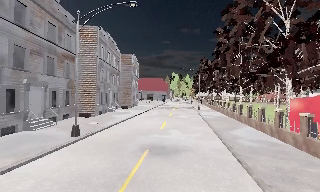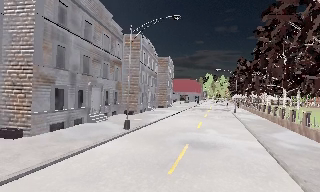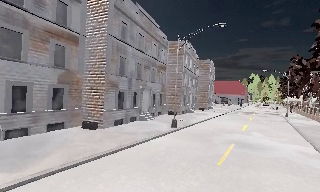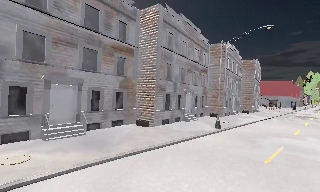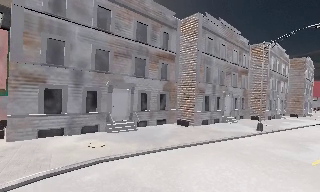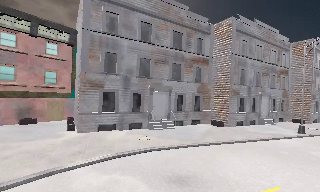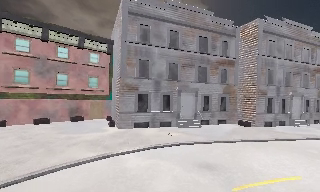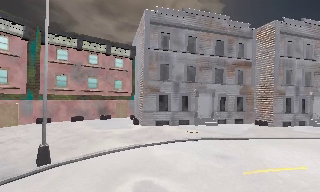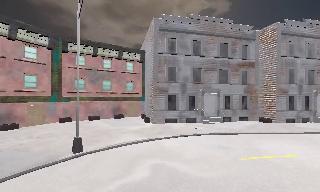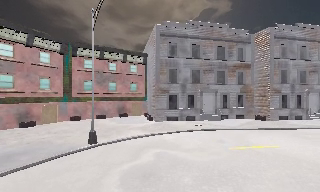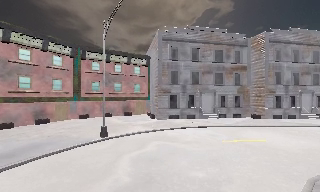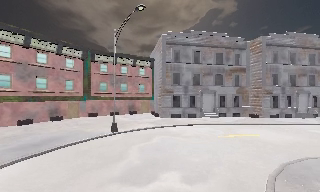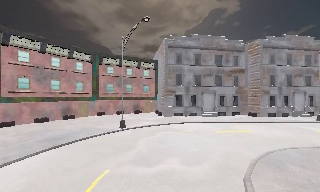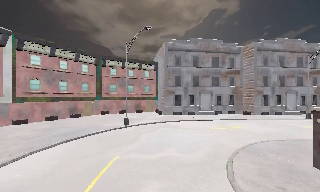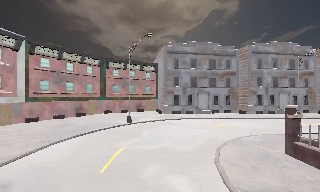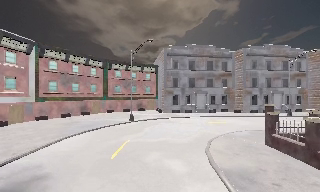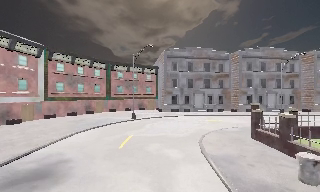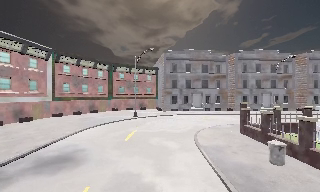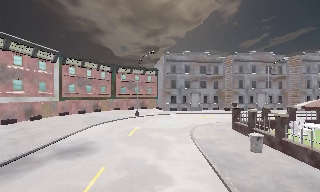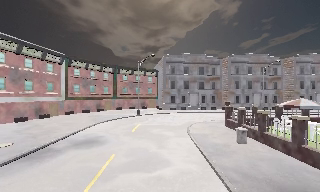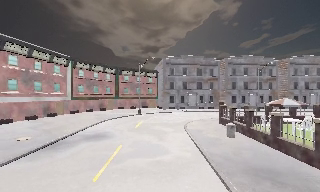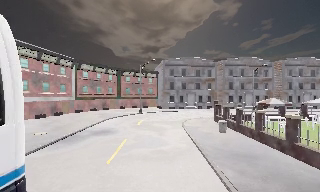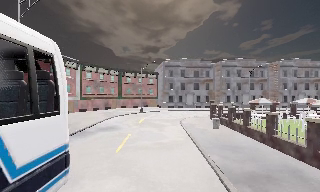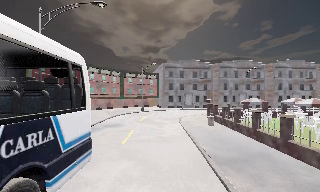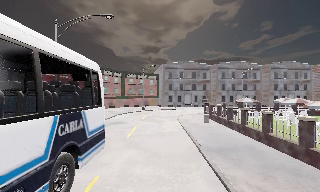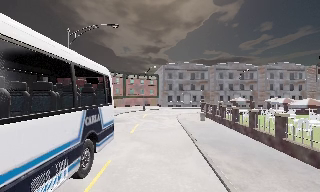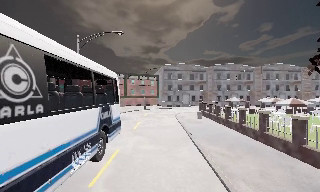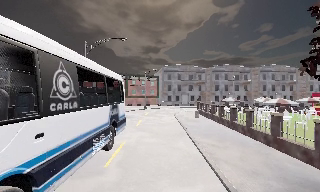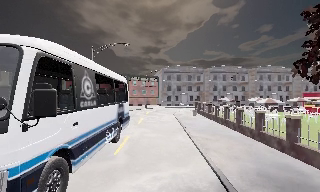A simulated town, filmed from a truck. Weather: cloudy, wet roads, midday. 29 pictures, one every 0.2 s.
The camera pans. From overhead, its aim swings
counterclockwise.
The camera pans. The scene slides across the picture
to the right.
0.0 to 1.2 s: The scene slides to the right, as the camera pans about 70 degrees to its left. It travels backward and to its left, about 8 m.
1.2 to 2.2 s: The camera pans to its left, which is counterclockwise from overhead, by about 10 degrees. It travels backward, about 7 m, so what stands in front gets smaller.
2.2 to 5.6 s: The camera travels backward, about 25 m, so what stands in front gets smaller.
The film runs backward here.
